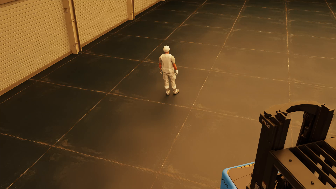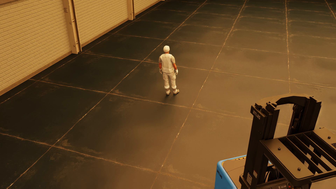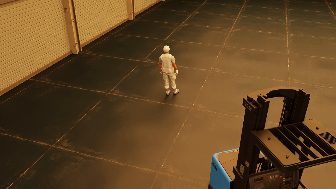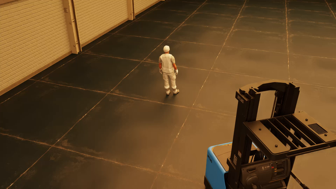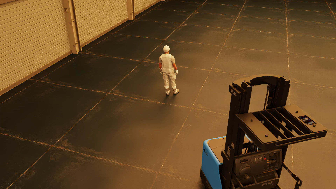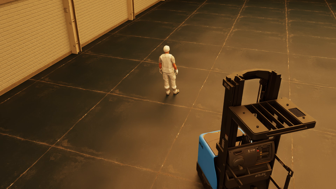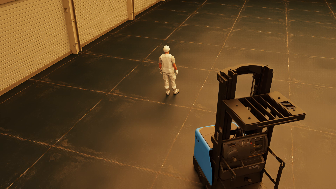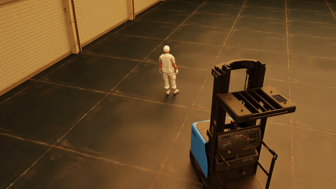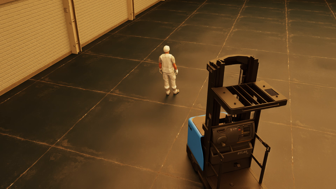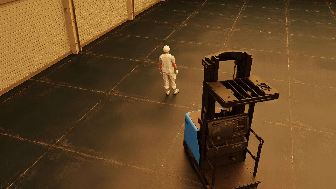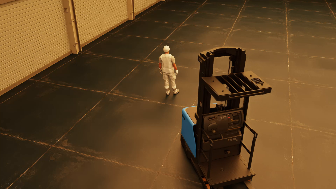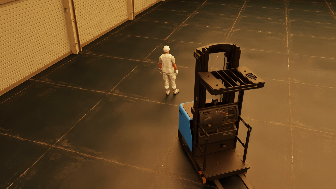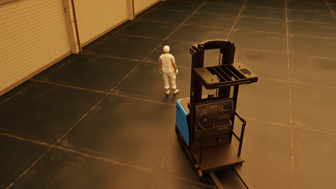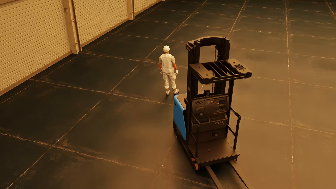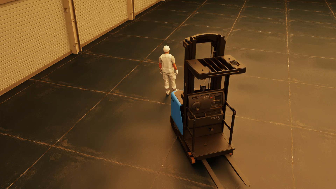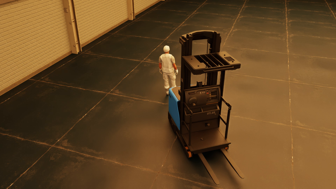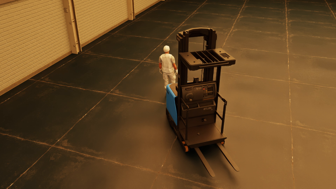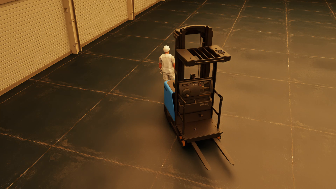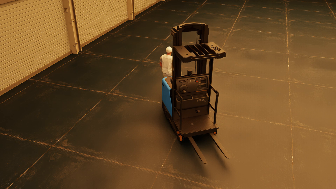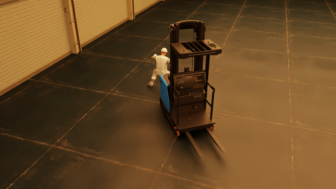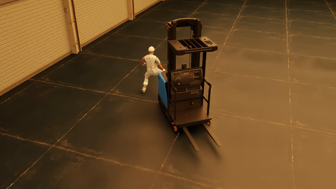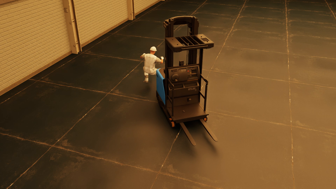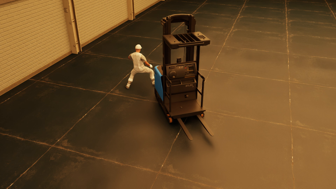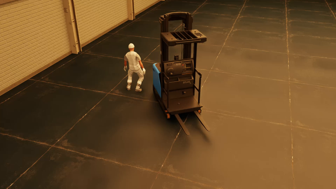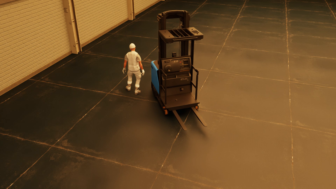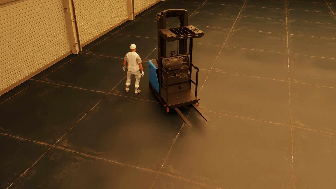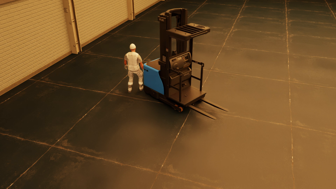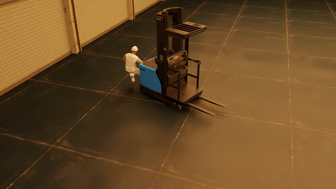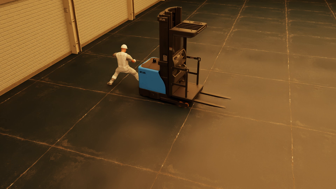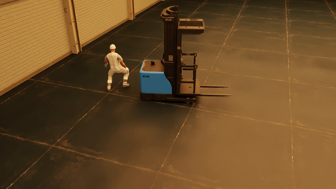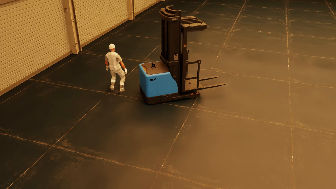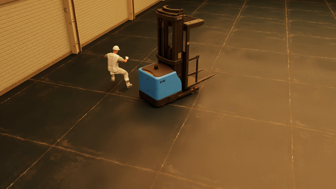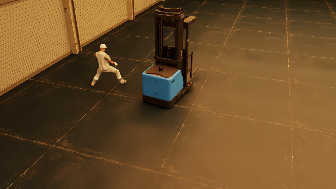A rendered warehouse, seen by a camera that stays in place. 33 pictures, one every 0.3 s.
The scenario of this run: Near miss between a forklift and a person.
